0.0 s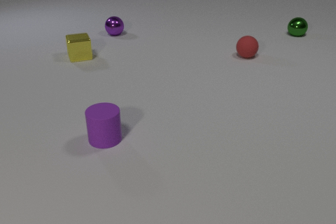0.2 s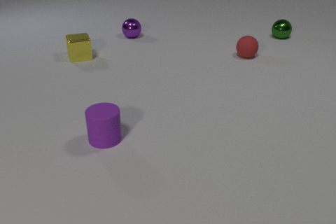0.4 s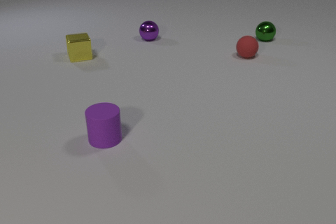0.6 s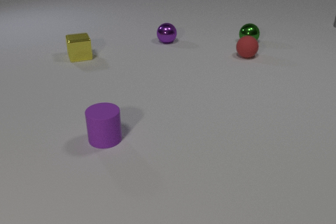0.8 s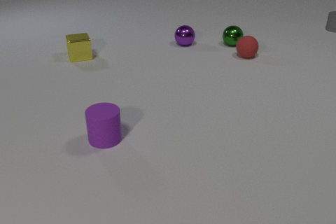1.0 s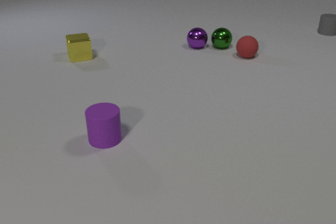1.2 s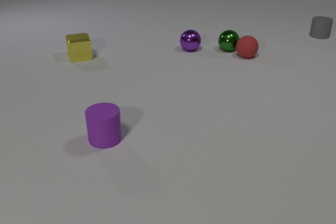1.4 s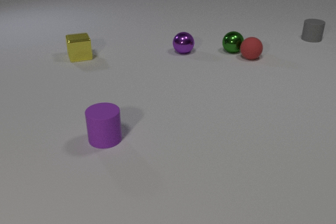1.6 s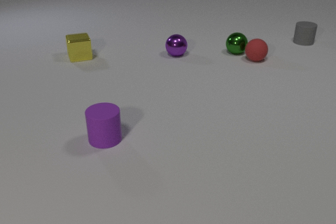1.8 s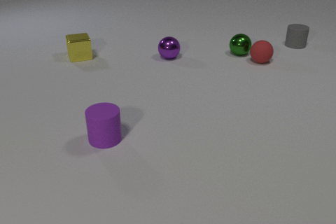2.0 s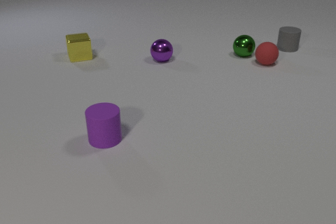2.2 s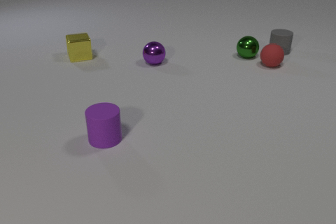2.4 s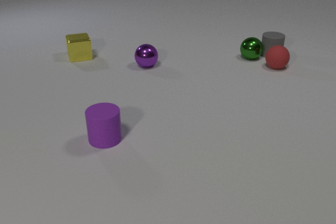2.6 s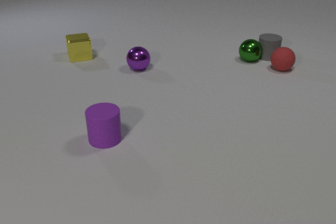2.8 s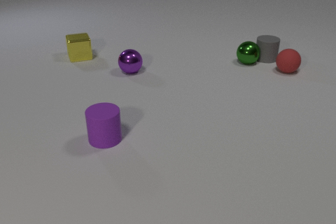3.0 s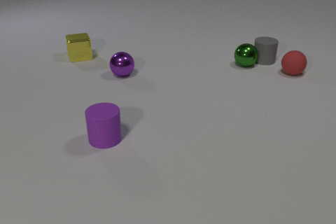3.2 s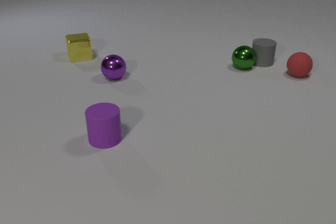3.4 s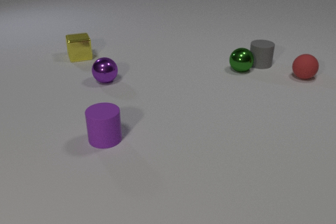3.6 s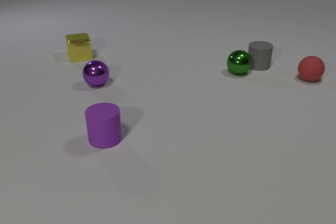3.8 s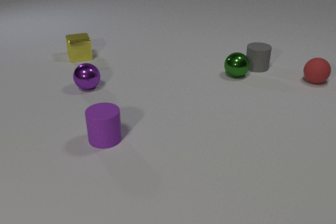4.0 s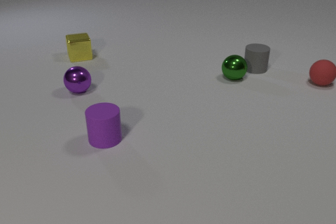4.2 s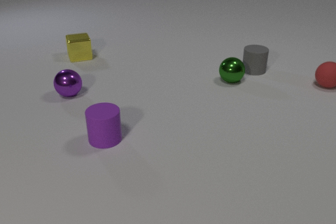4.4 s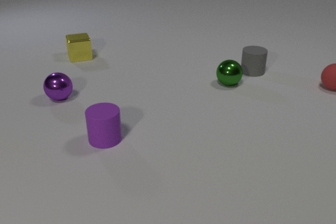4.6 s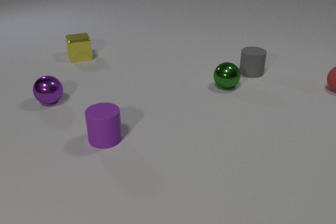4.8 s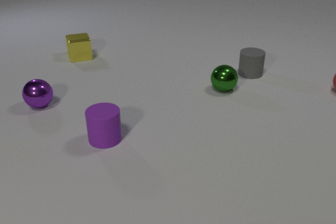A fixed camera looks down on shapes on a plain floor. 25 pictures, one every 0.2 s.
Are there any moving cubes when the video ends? no.
How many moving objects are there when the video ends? 3.
What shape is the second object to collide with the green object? sphere.
0.0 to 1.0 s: The purple metal sphere rolls to the right and toward the camera. The green metal sphere rolls to the left and toward the camera. The gray rubber cylinder comes in at the right edge, slides toward the camera and to the left. The purple metal sphere and the green metal sphere collide.
1.0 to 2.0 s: The purple metal sphere rolls toward the camera and to the left. The green metal sphere rolls to the right and toward the camera. The red rubber sphere rolls to the right and toward the camera. The gray rubber cylinder slides toward the camera and to the left. The green metal sphere and the red rubber sphere collide.
2.0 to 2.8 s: The purple metal sphere rolls to the left and toward the camera. The green metal sphere rolls toward the camera. The red rubber sphere rolls to the right and toward the camera. The gray rubber cylinder slides toward the camera and to the left. The green metal sphere and the gray rubber cylinder collide.
2.8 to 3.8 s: The purple metal sphere rolls to the left and toward the camera. The green metal sphere rolls toward the camera. The red rubber sphere rolls to the right and toward the camera. The gray rubber cylinder slides toward the camera.
3.8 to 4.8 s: The purple metal sphere rolls to the left and toward the camera. The green metal sphere rolls toward the camera. The red rubber sphere rolls to the right and toward the camera. The gray rubber cylinder slides toward the camera.
